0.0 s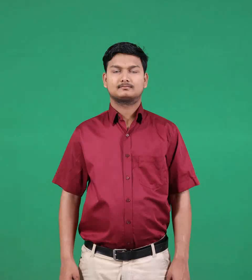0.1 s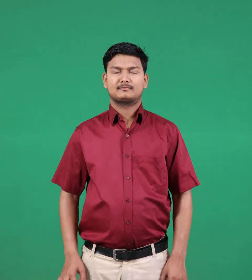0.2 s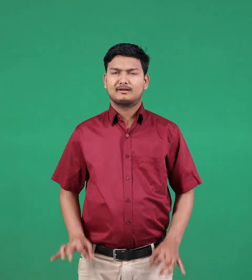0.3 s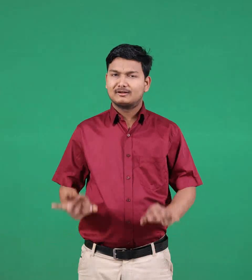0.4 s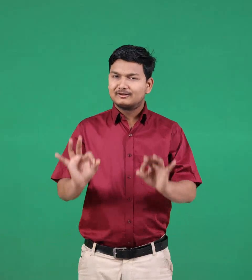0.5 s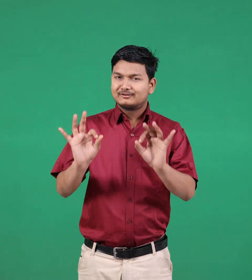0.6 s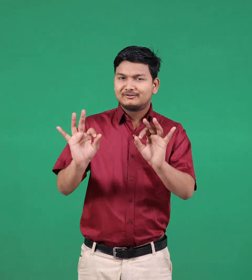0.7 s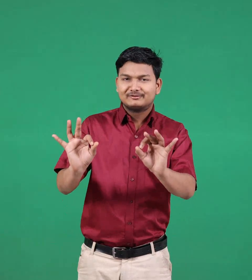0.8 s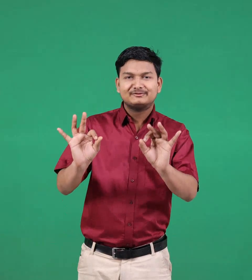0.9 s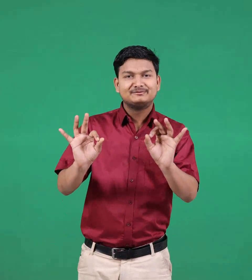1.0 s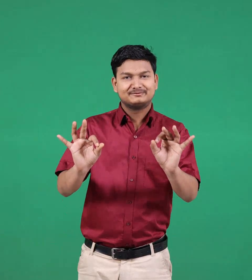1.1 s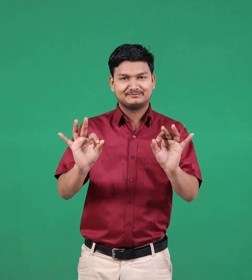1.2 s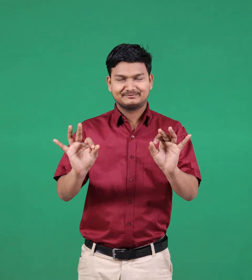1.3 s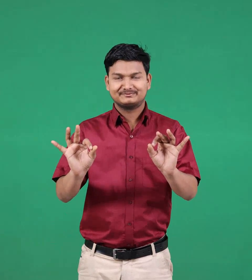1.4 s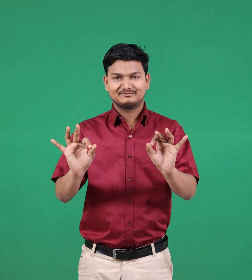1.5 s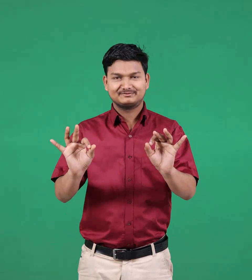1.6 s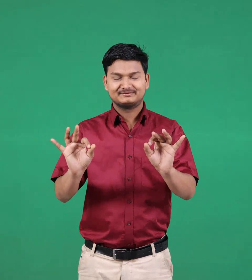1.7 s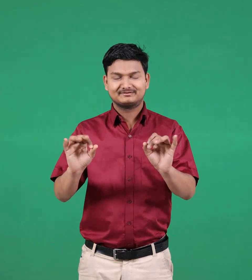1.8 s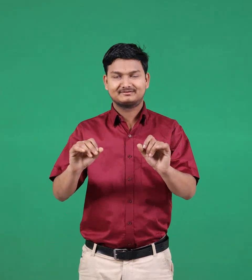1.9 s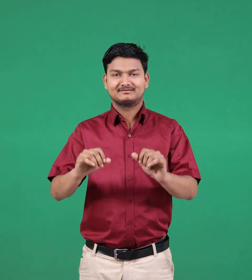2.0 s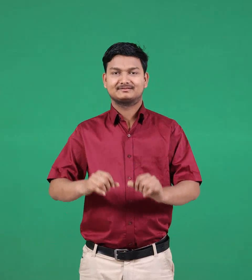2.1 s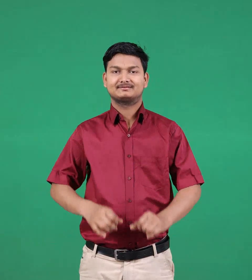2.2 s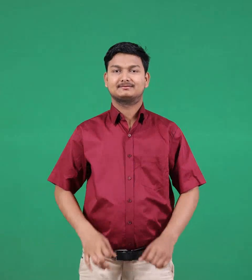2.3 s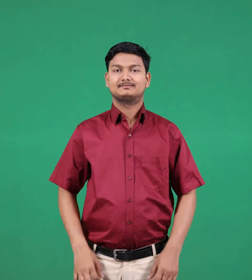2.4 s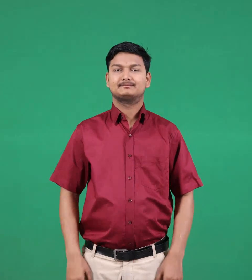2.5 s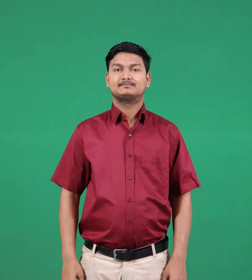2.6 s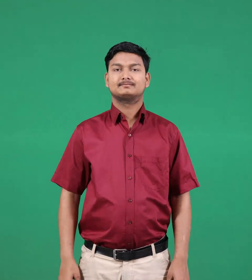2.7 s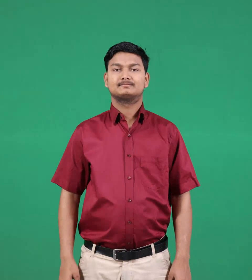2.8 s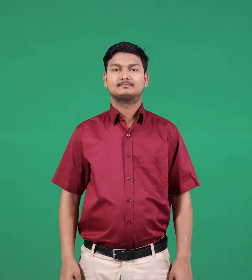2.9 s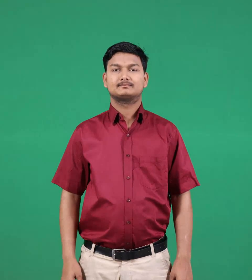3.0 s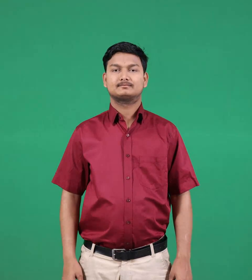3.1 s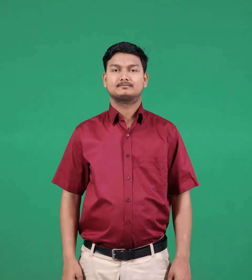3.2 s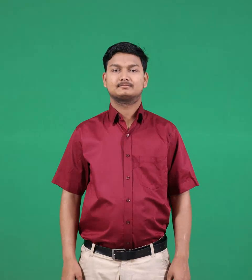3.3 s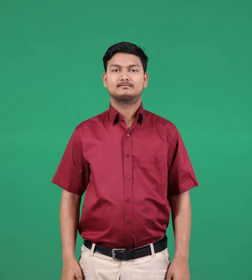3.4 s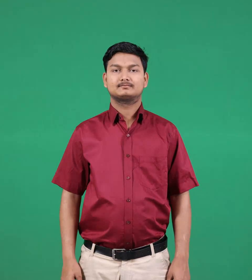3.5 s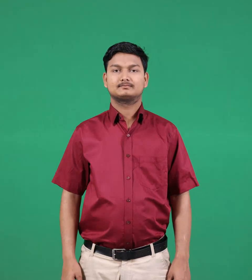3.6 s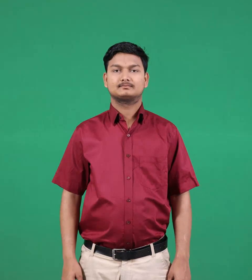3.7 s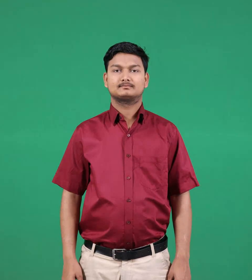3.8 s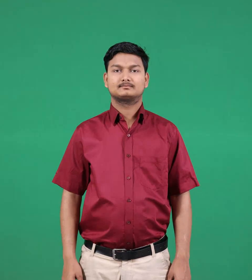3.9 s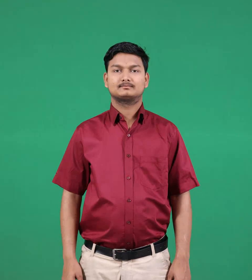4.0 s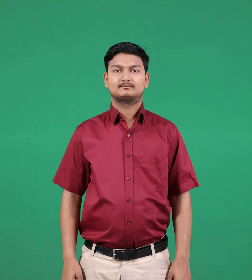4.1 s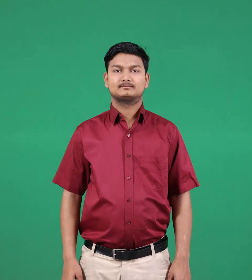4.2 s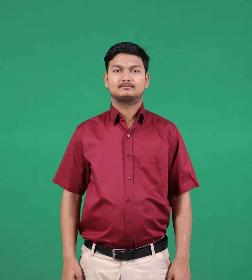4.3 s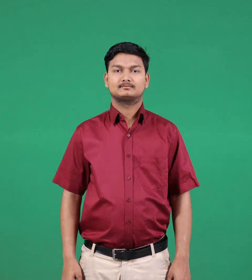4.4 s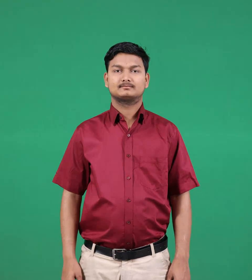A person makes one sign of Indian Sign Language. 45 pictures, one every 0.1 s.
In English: good
